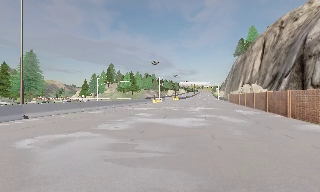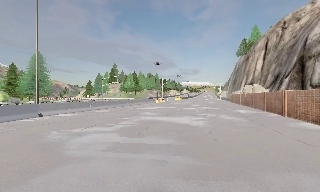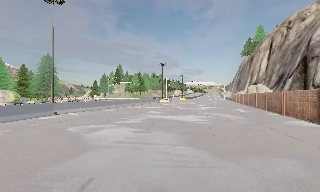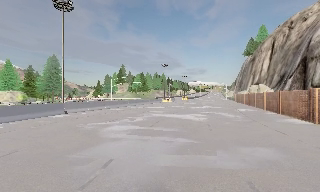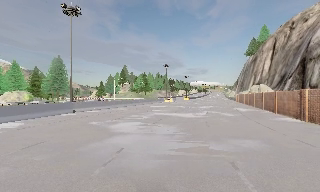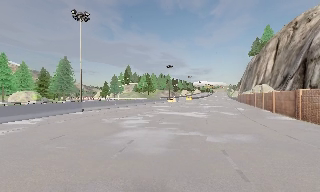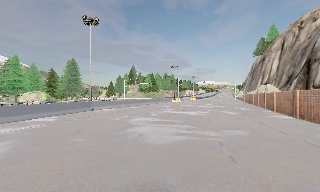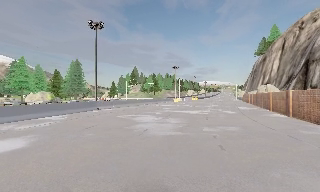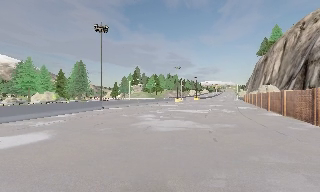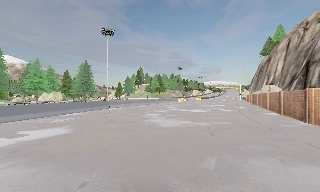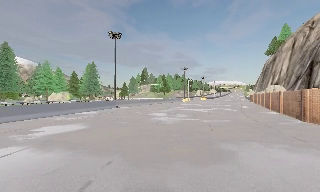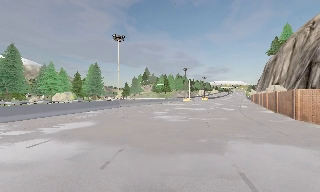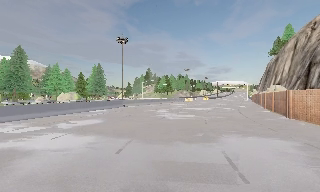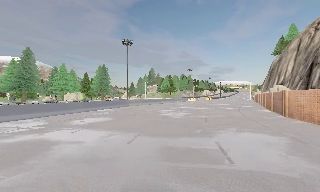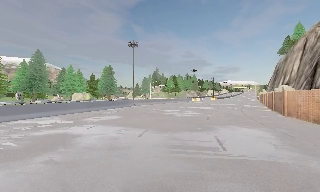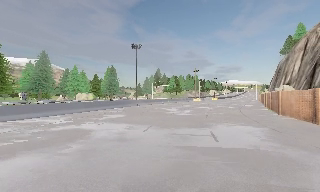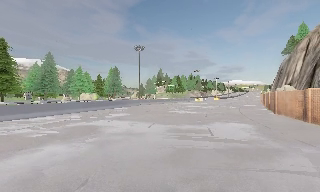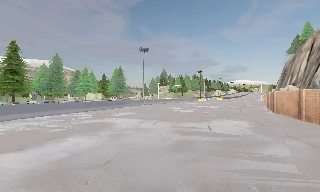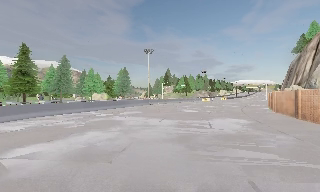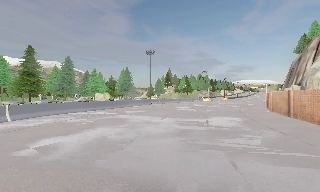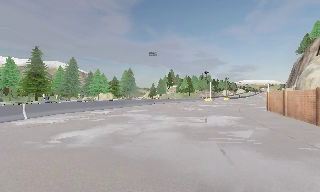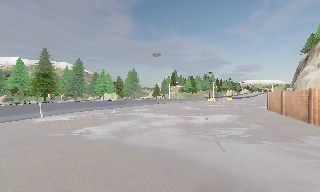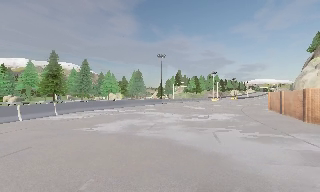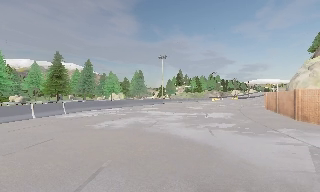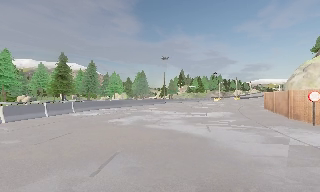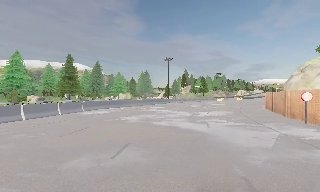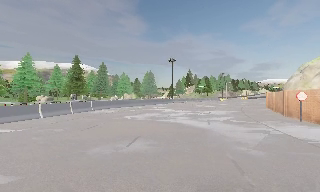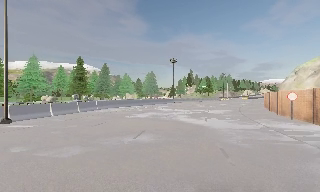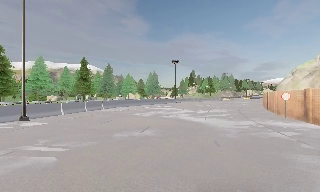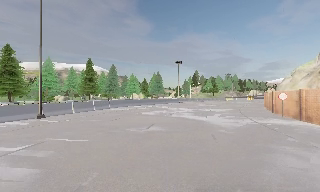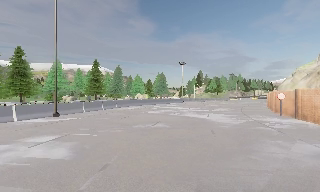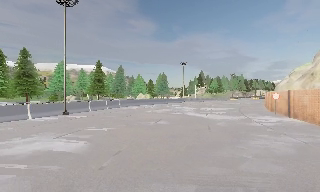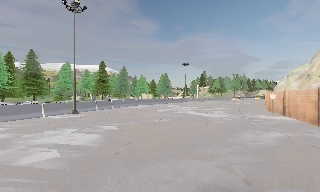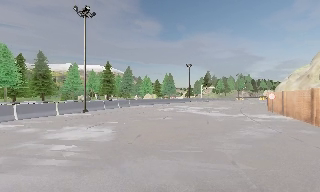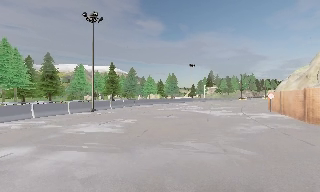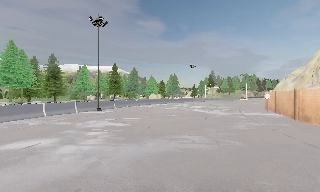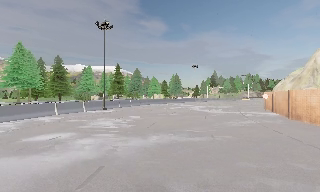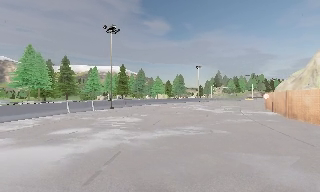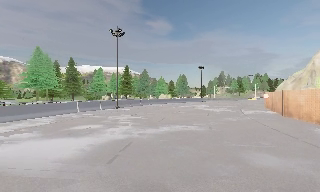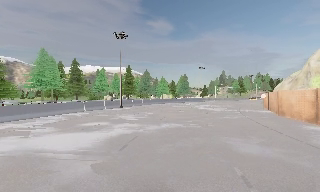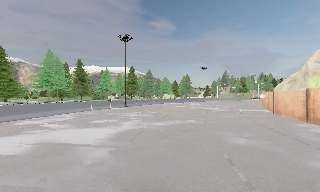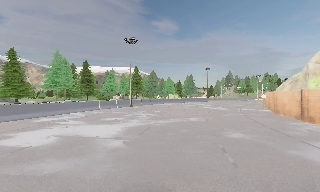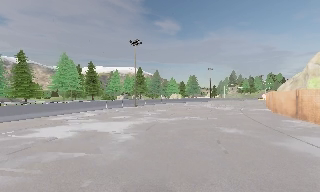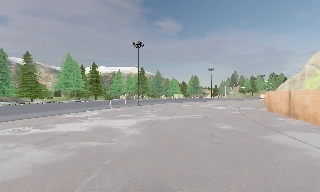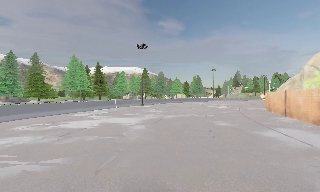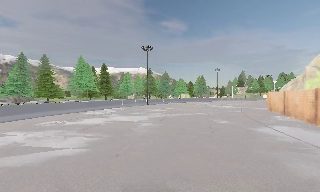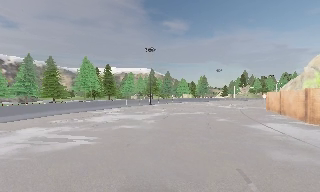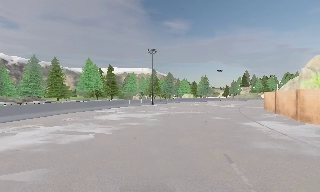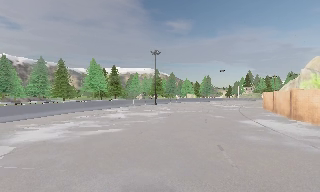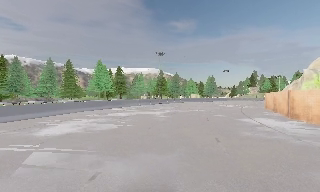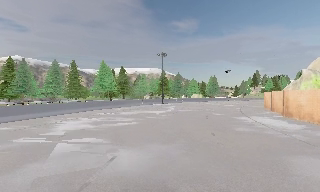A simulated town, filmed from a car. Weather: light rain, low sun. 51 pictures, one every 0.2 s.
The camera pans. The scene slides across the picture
to the right.
The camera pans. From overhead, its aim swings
counterclockwise.
0.0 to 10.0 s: The camera swings to its left by about 50 degrees, and the scene slides to the right. It travels backward, about 55 m.
The film runs backward here.
